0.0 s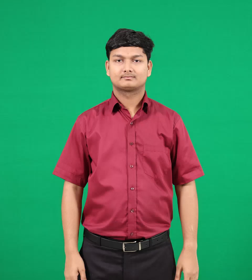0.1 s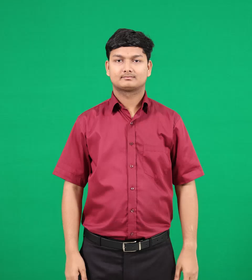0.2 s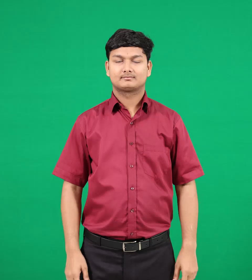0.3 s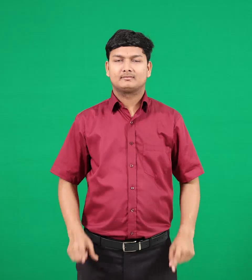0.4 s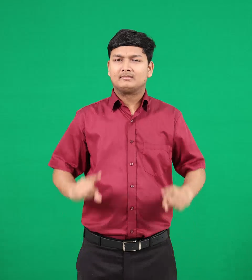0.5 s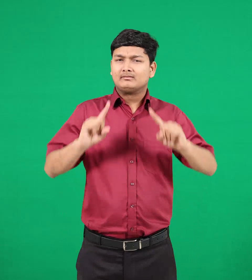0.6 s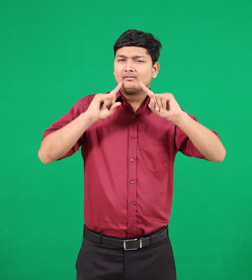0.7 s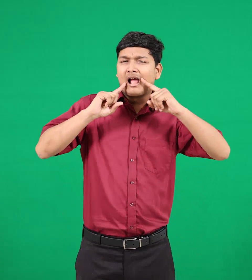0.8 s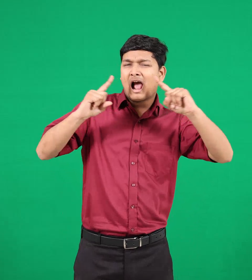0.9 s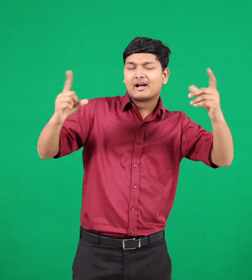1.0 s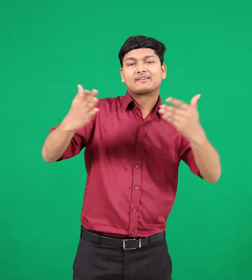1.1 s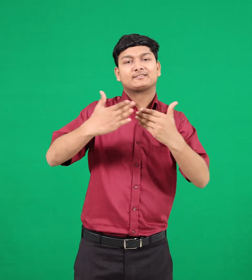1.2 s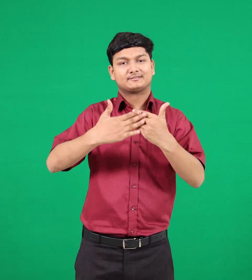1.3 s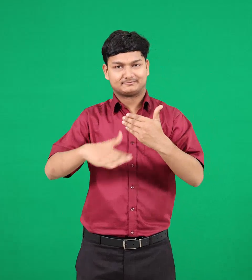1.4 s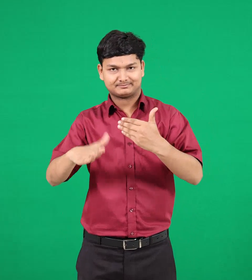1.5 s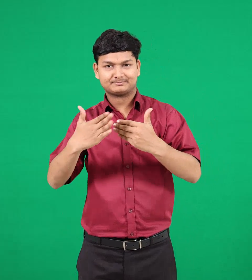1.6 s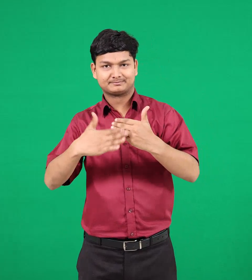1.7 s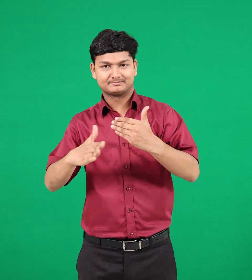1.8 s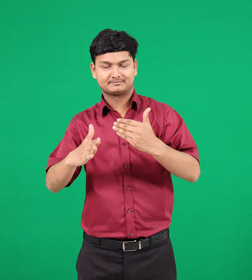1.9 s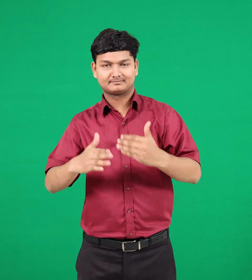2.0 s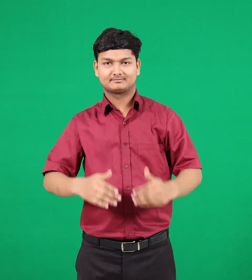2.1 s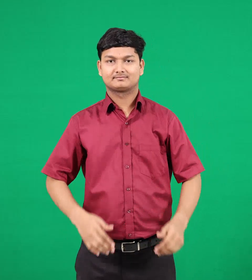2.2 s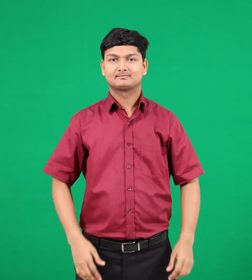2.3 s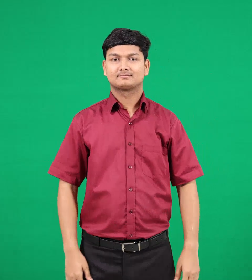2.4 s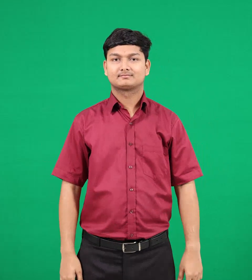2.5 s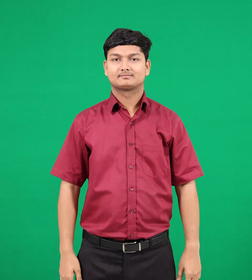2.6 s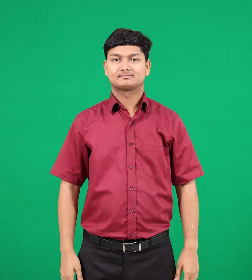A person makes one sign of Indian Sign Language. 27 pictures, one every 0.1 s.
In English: shouting
